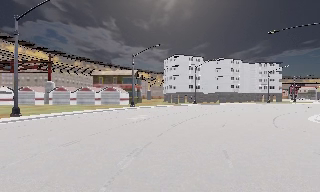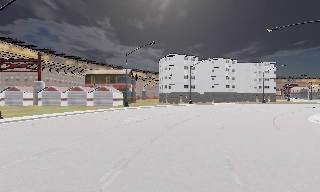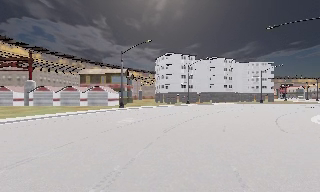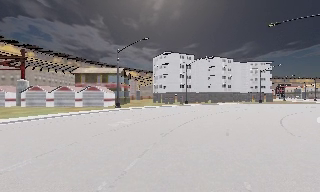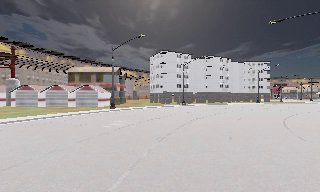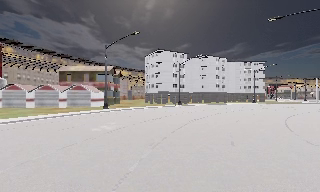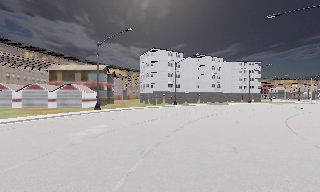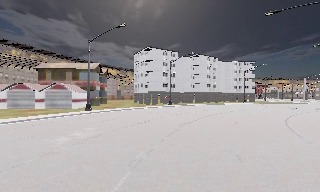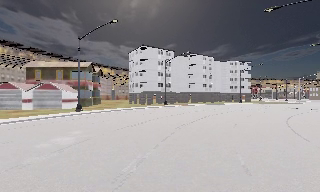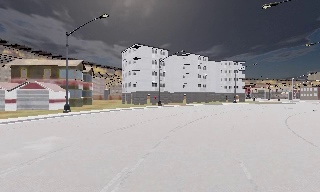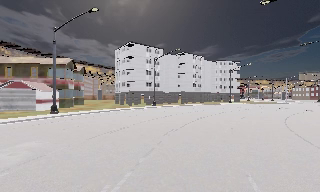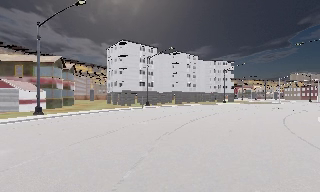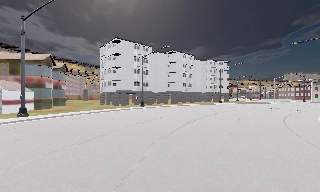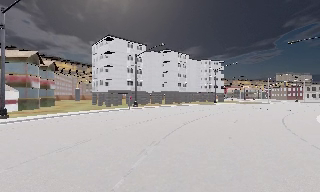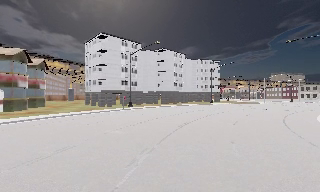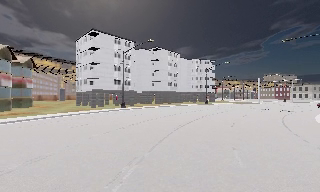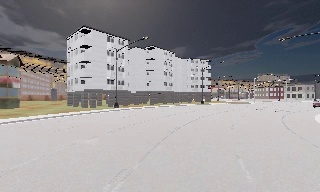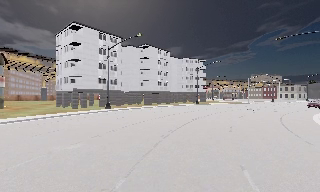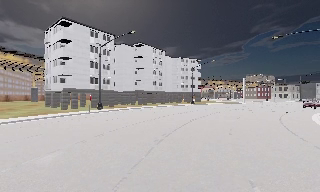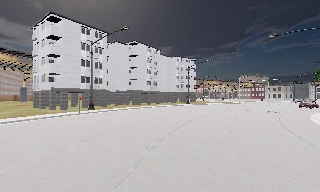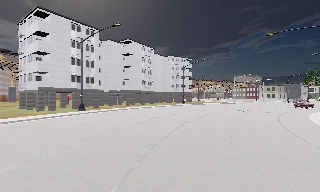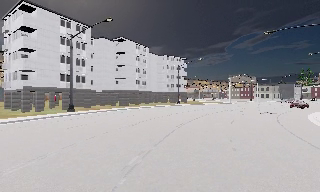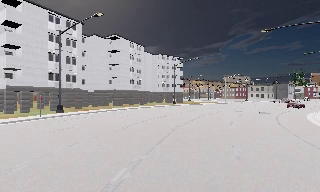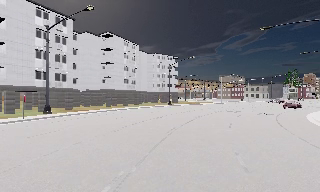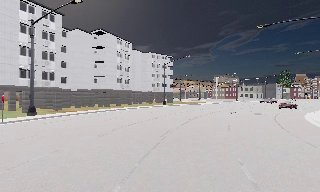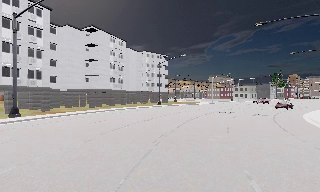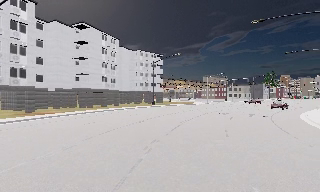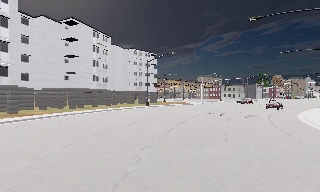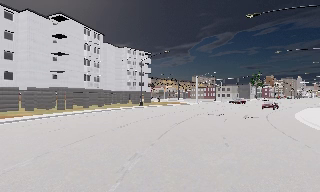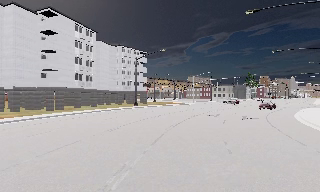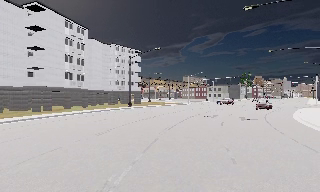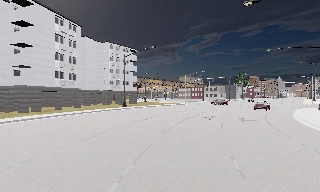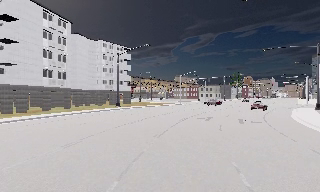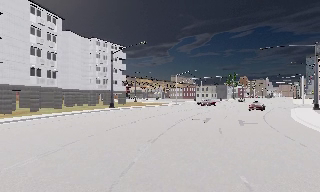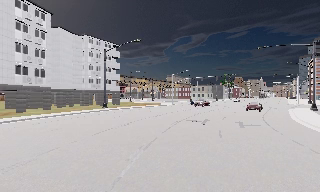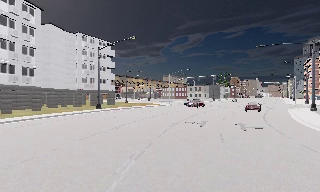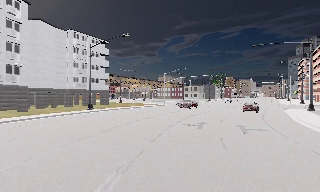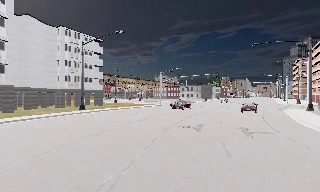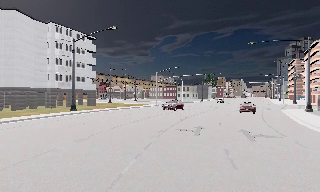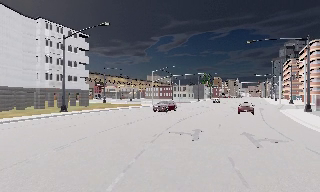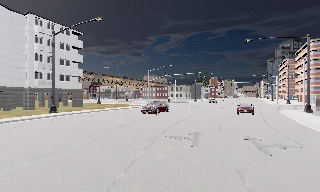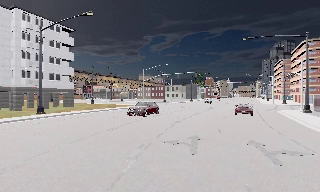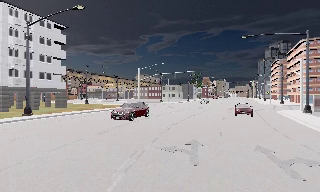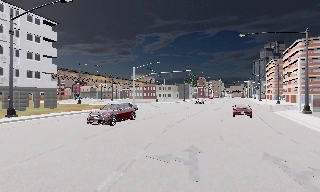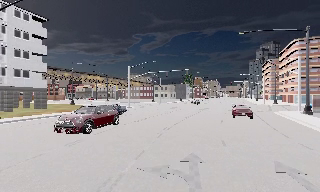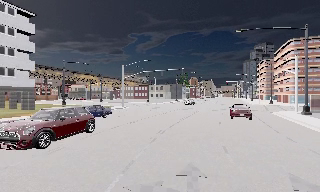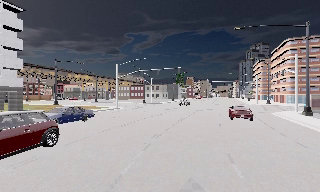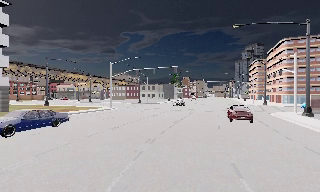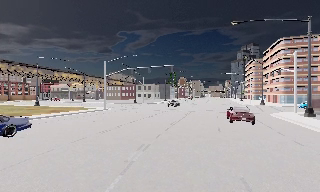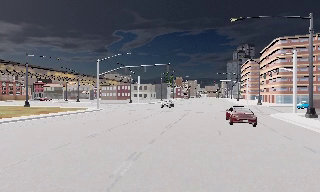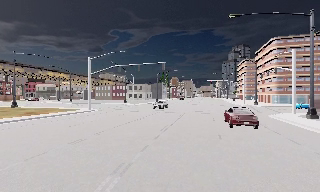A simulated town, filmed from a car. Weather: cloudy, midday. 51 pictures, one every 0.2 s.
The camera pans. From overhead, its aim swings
clockwise.
The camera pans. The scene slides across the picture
to the left.
0.0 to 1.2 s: The camera travels forward, about 6 m, so what stands in front looms larger.
1.2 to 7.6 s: The scene slides to the left, as the camera pans about 55 degrees to its right. It travels forward, about 30 m.
7.6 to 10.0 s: The scene slides to the left, as the camera pans about 15 degrees to its right. It travels forward, about 12 m, so what stands in front looms larger.
The film runs forward here.
